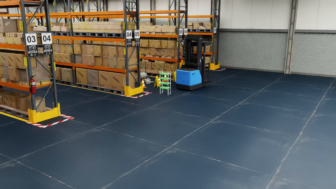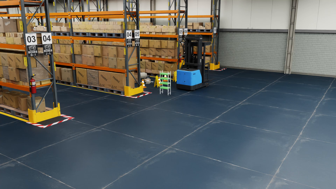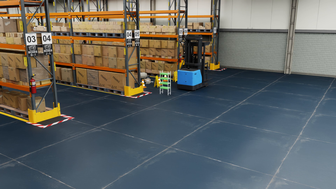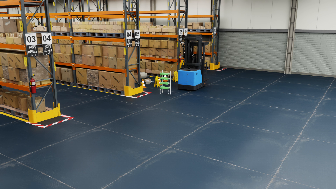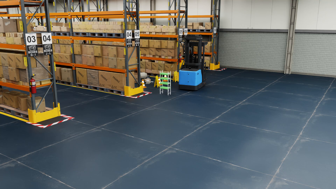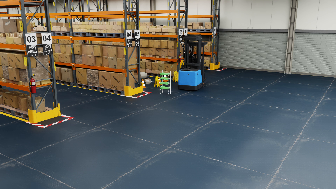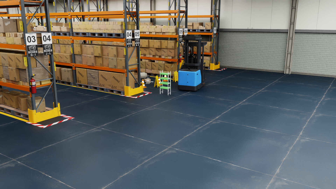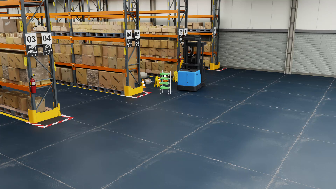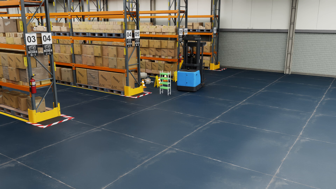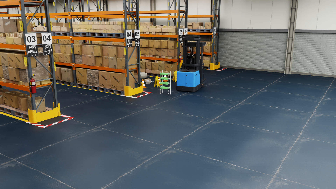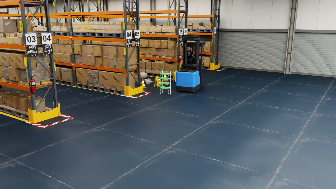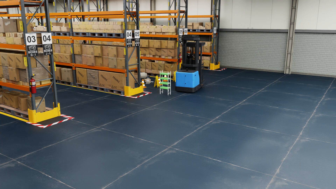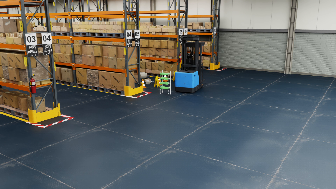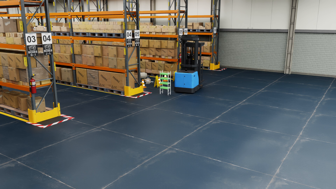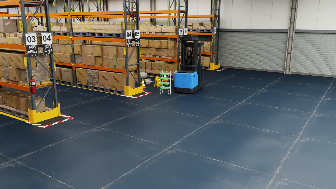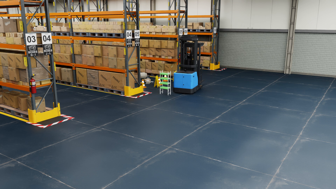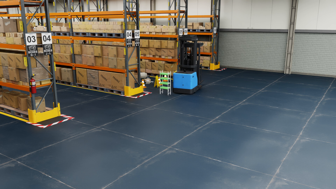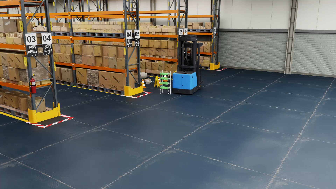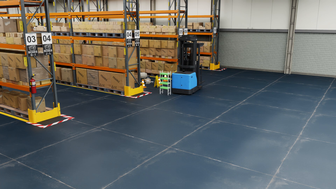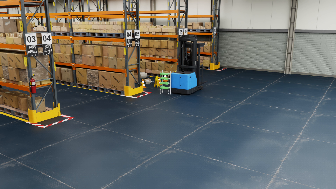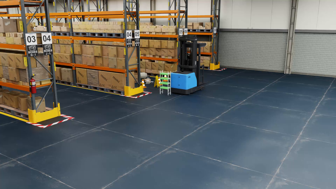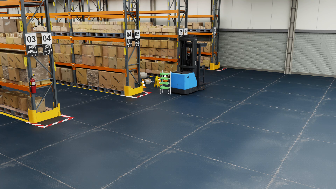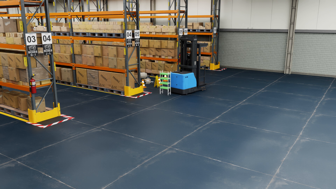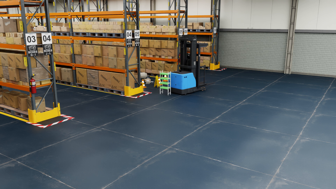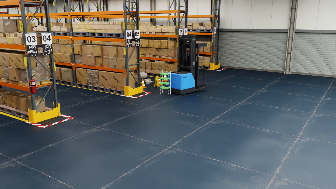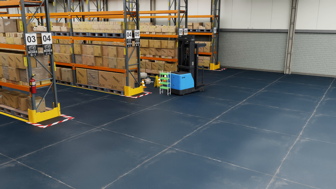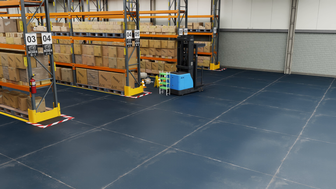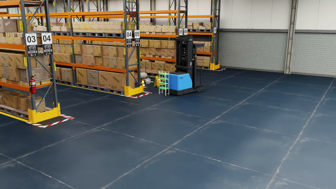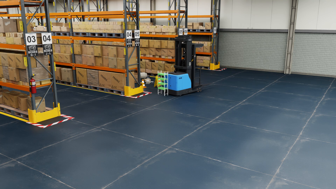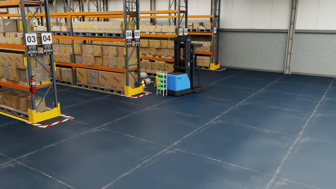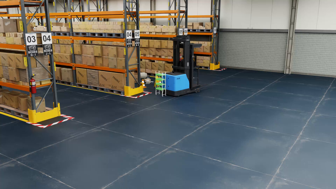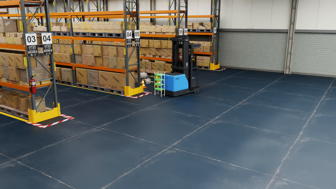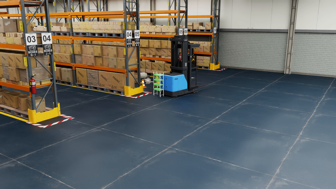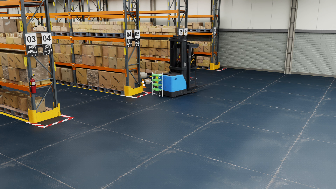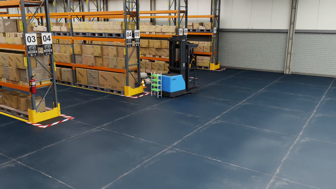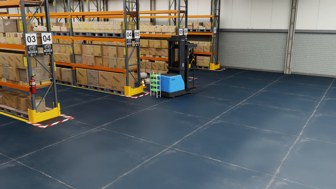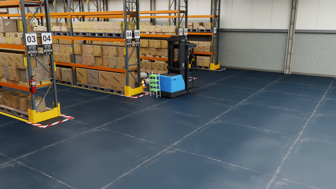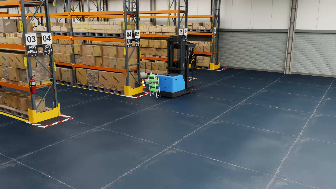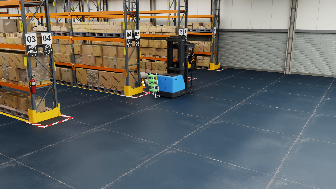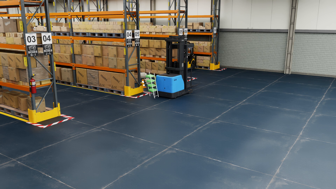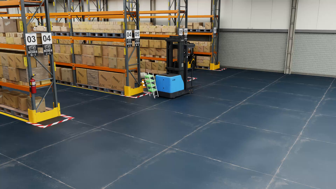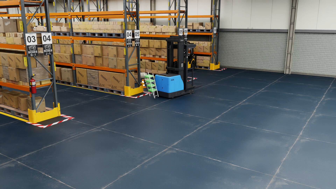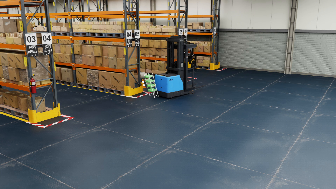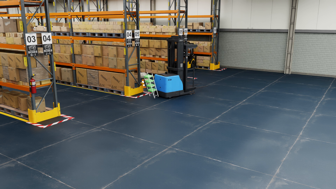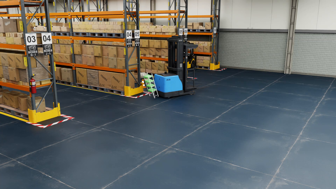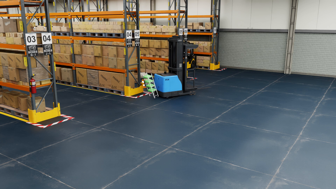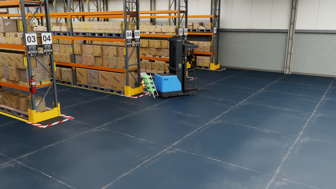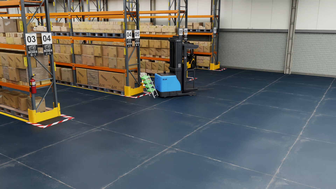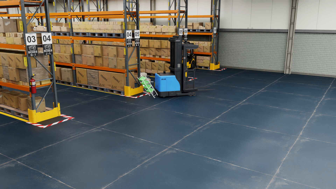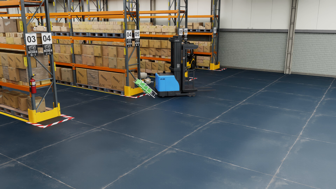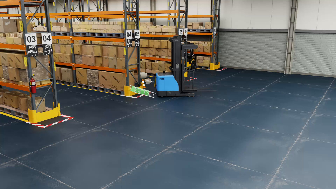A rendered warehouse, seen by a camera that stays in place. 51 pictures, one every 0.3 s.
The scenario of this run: A forklift runs into an object in its way.
